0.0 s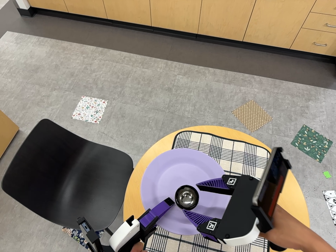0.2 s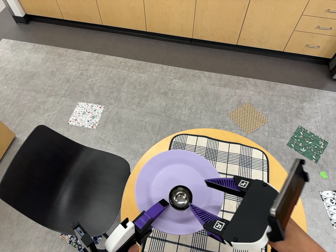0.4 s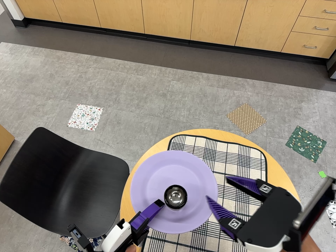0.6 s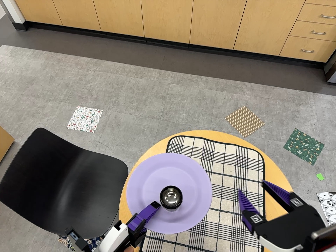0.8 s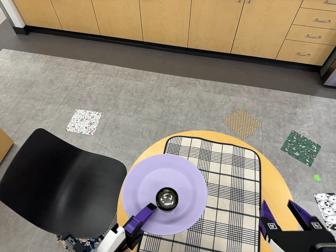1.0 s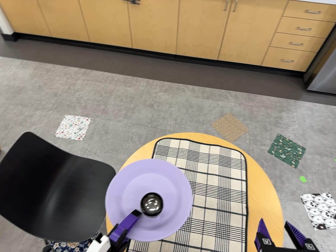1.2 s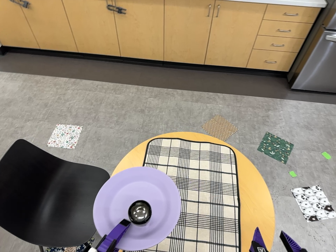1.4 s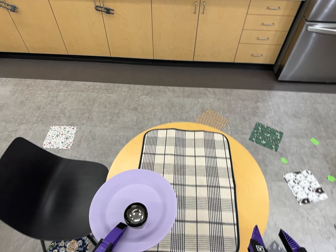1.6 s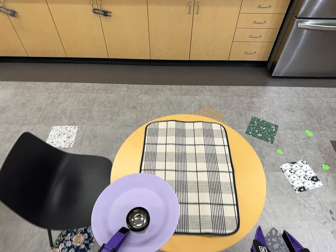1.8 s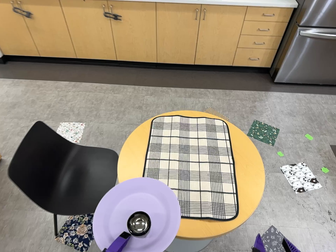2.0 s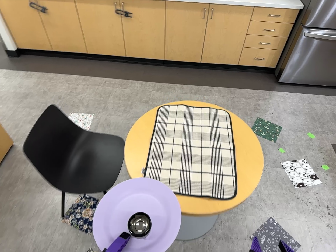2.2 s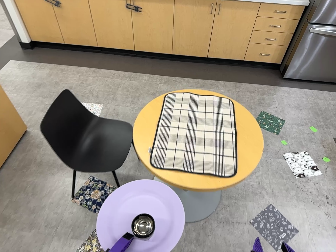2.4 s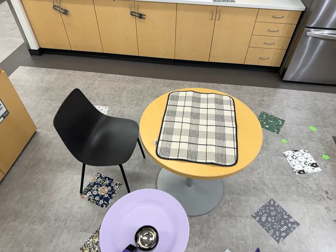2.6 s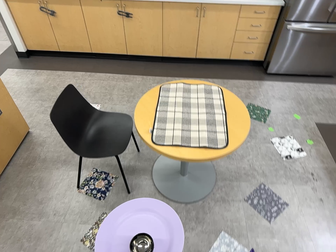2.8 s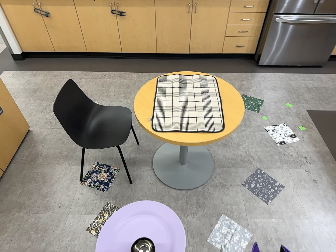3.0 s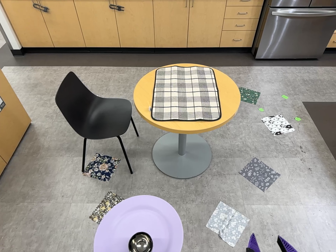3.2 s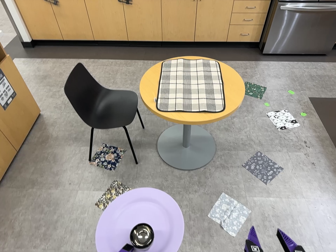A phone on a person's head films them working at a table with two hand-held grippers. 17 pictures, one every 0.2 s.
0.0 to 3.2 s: The camera travels toward the bottom of its view and backward, about 120 cm, so close, fixed things drift upward. Its aim tips toward the top of its view by about 10 degrees. It rolls about its line of sight by about 10 degrees, and the scene rotates counterclockwise.
The film runs backward here.
